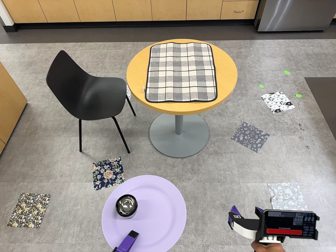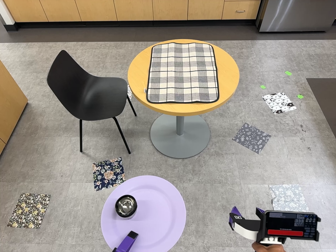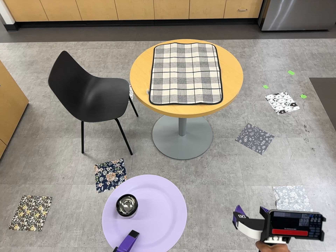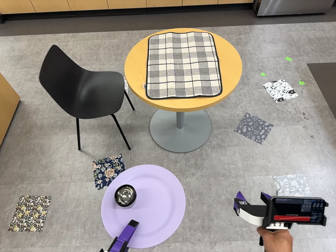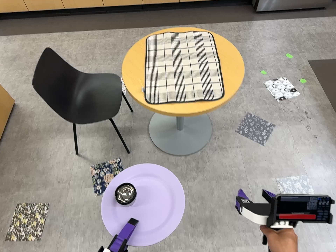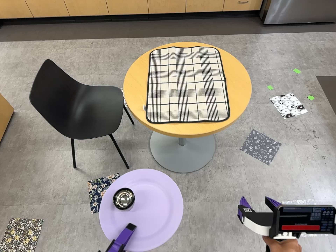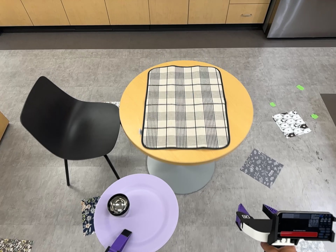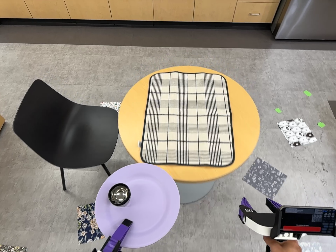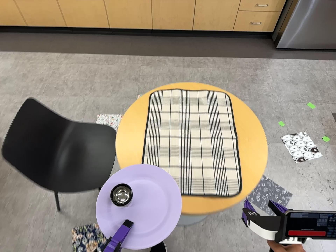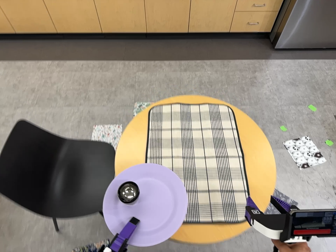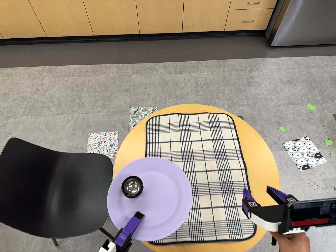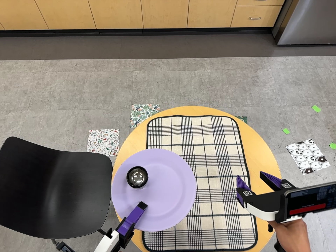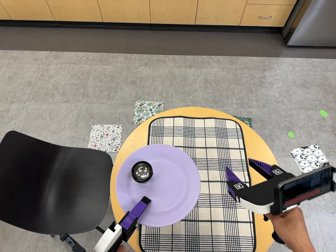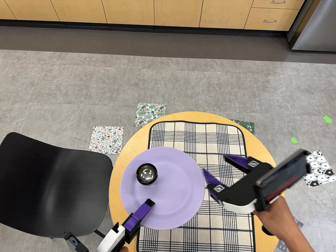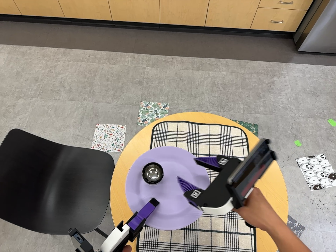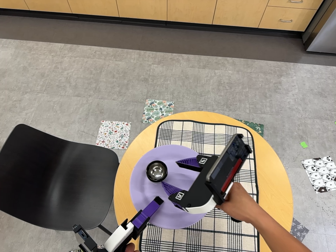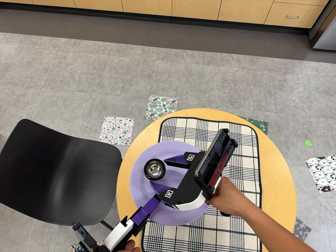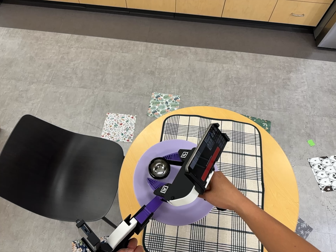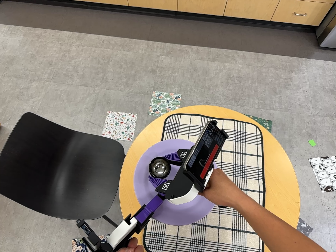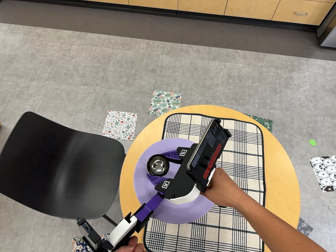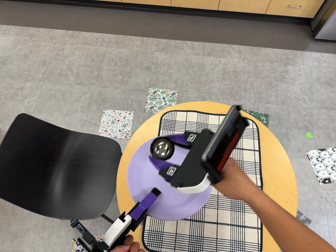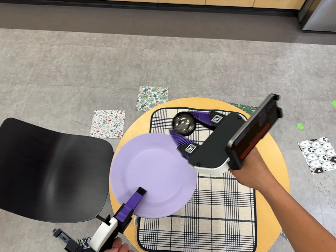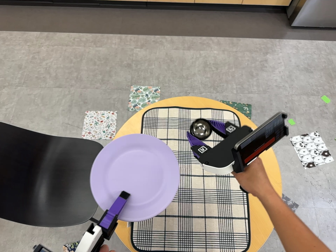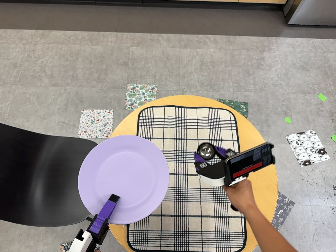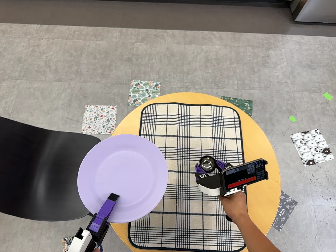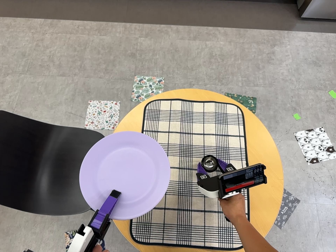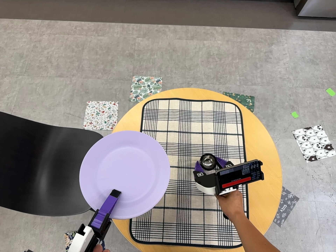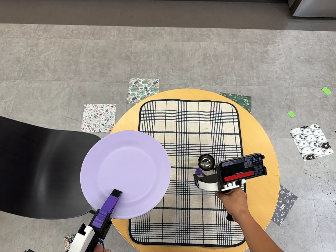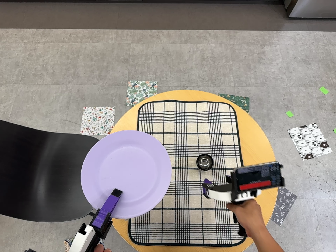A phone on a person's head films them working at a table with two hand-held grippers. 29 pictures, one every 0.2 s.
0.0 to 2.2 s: The camera travels toward the top of its view and forward, about 100 cm, so close, fixed things drift downward.
2.2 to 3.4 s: The camera travels toward the top of its view and forward, about 9 cm. It rolls about its line of sight by about 10 degrees, and the scene rotates clockwise.
3.4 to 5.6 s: The camera travels to its right, about 6 cm, so close, fixed things drift to the left.
The film runs forward here.
